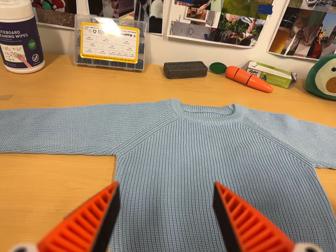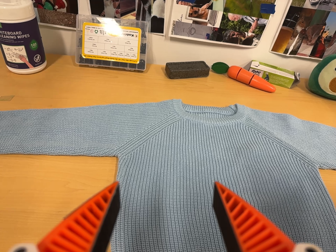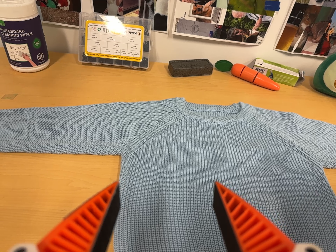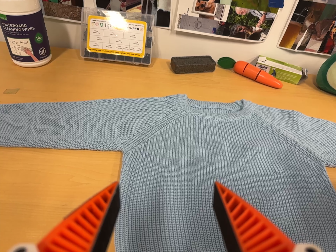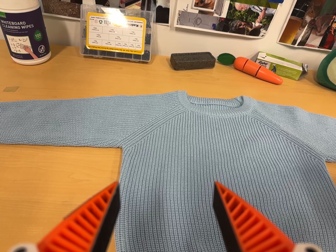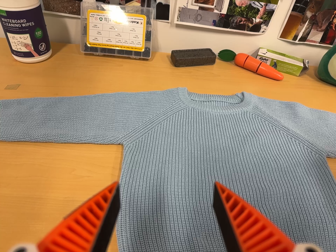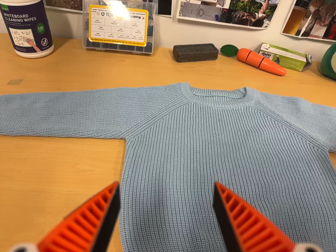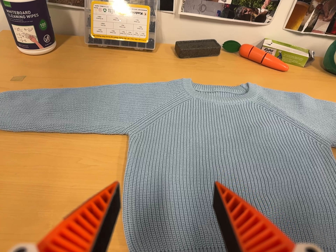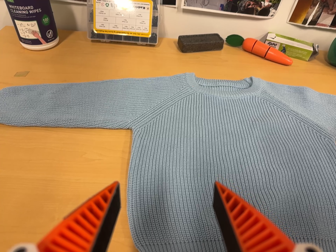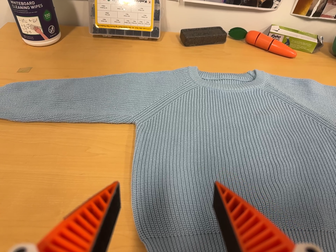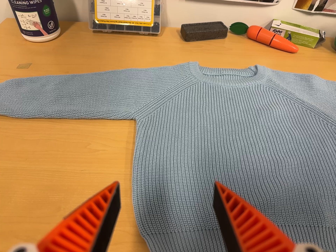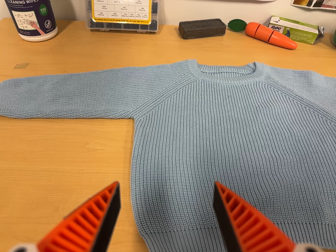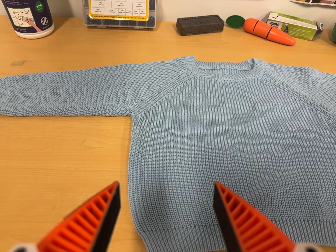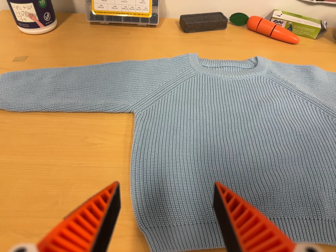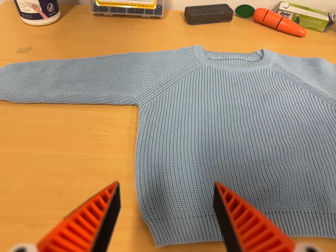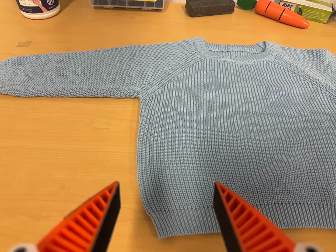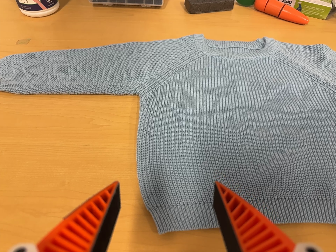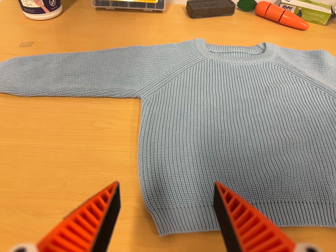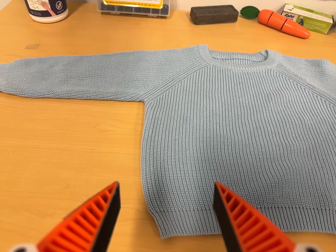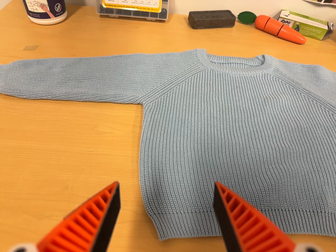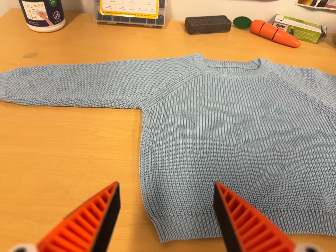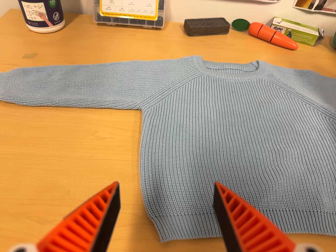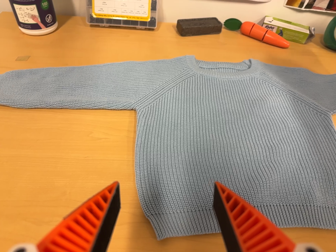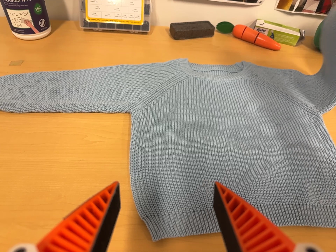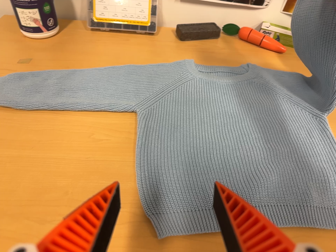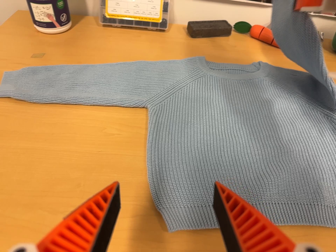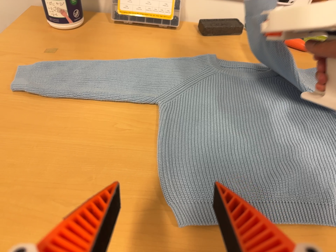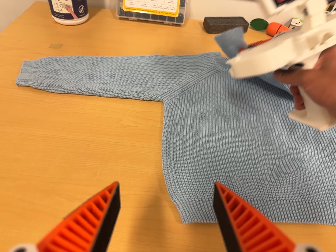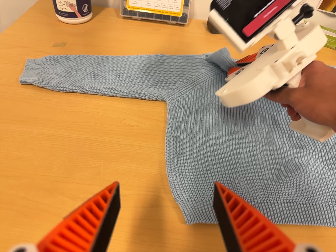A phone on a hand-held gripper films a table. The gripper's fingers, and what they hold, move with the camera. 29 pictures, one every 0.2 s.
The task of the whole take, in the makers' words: right arm across.
0.0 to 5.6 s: The camera travels toward the bottom of its view and to its left, about 7 cm, so close, fixed things drift upward.
The film runs forward here.
